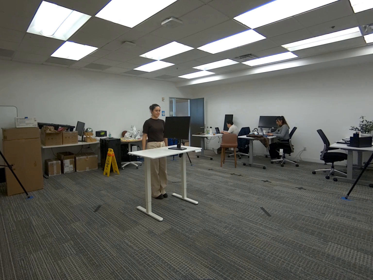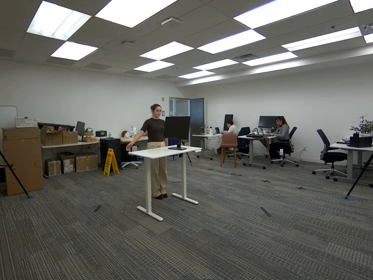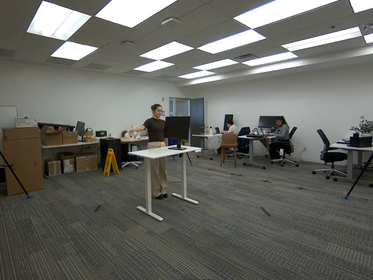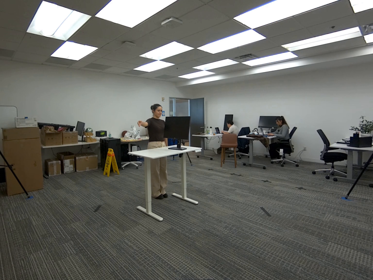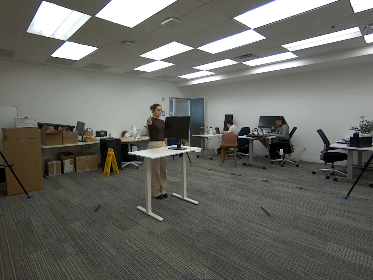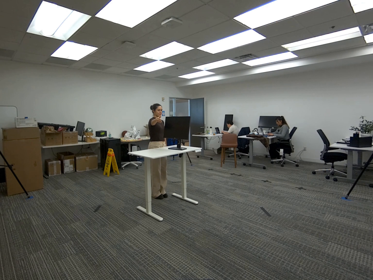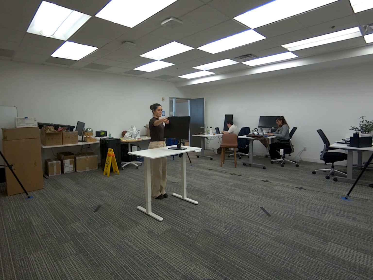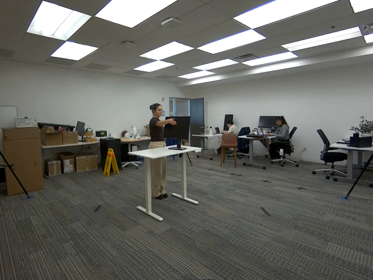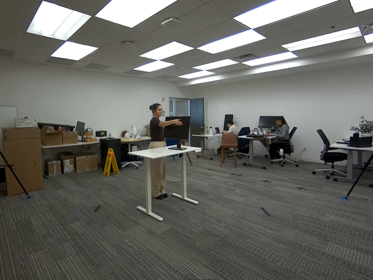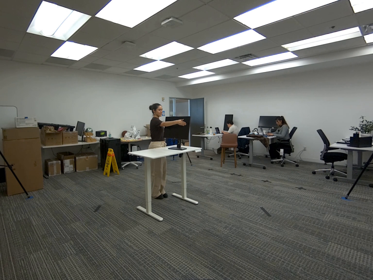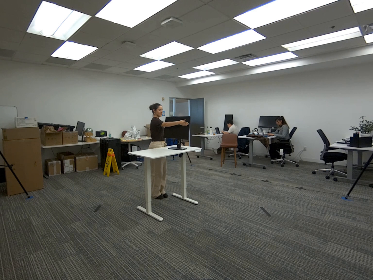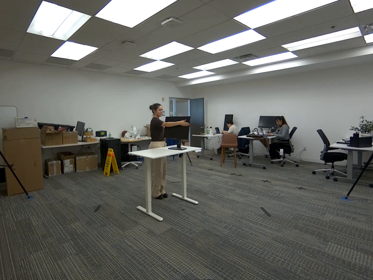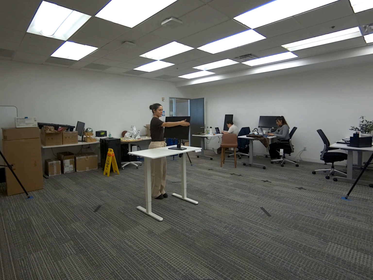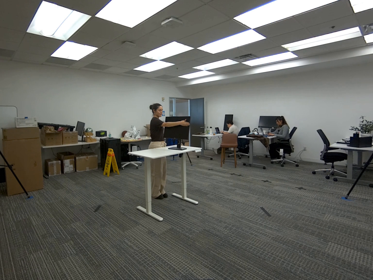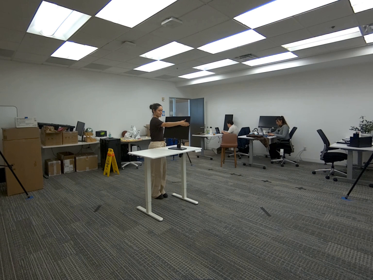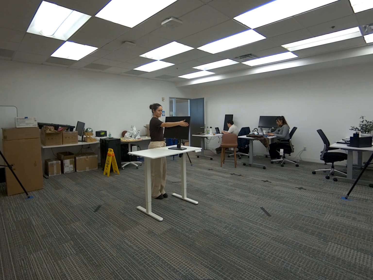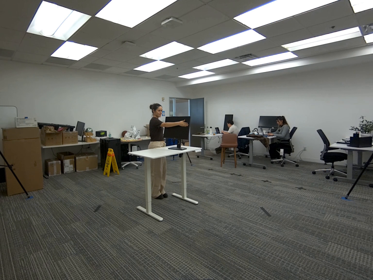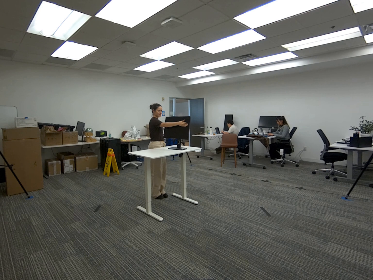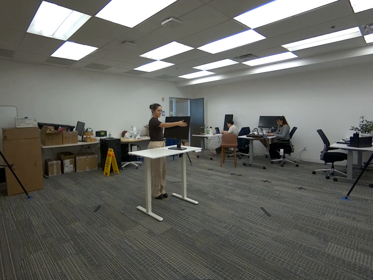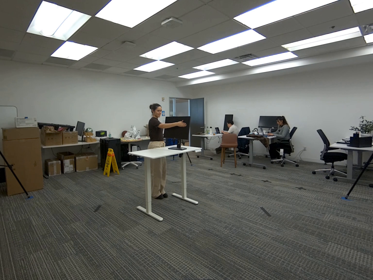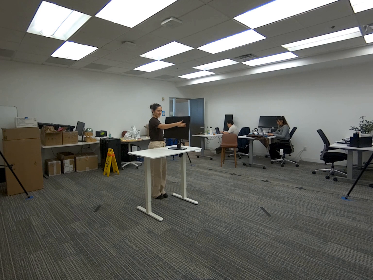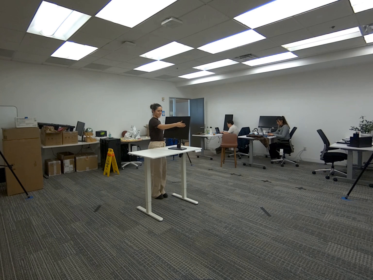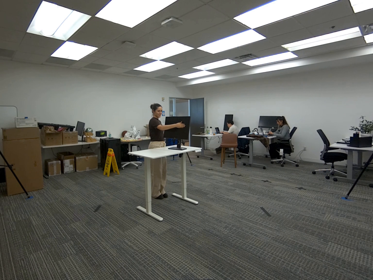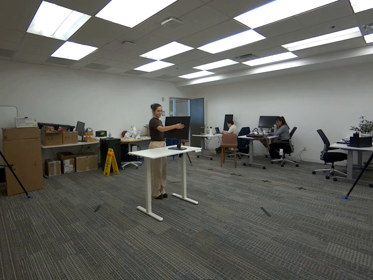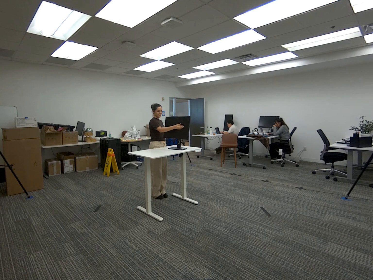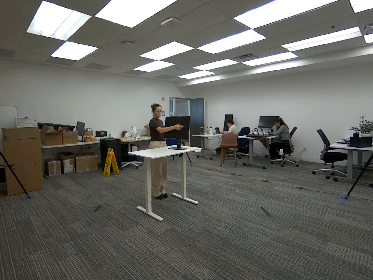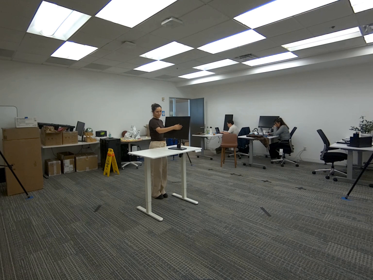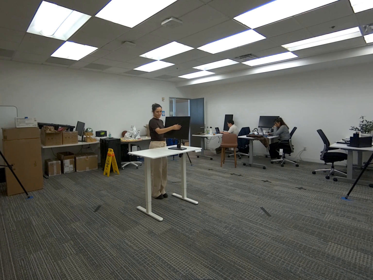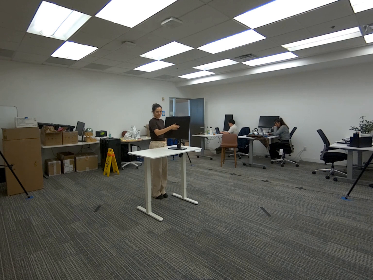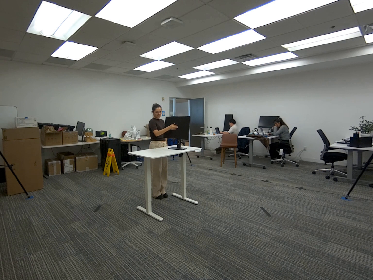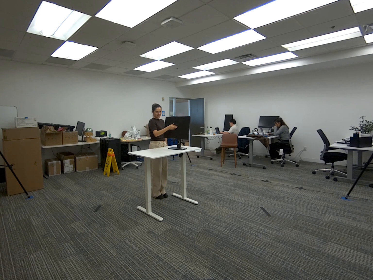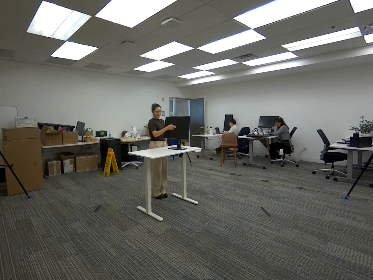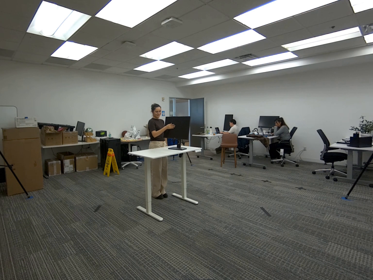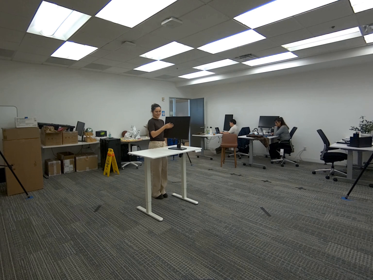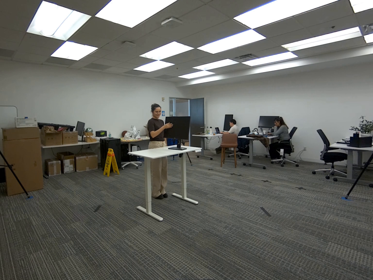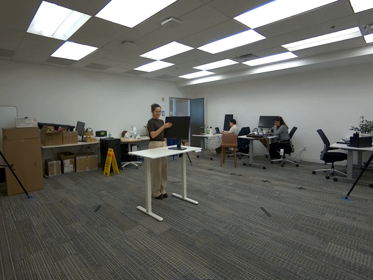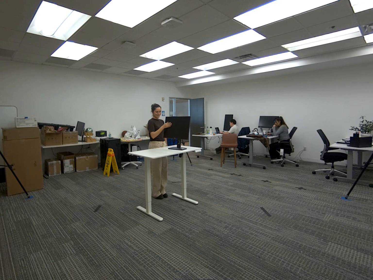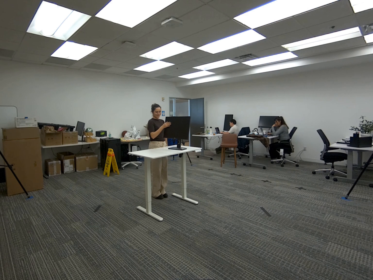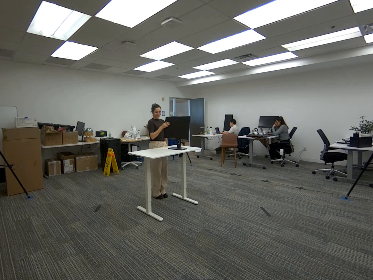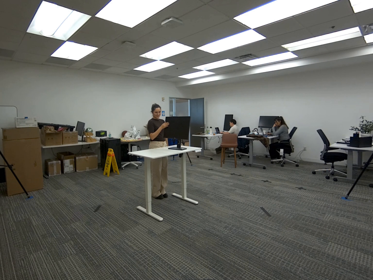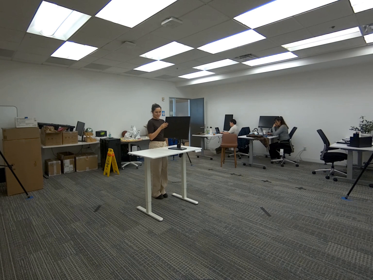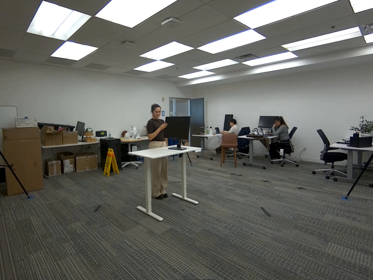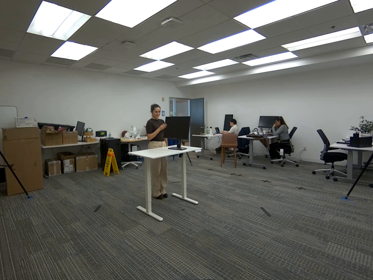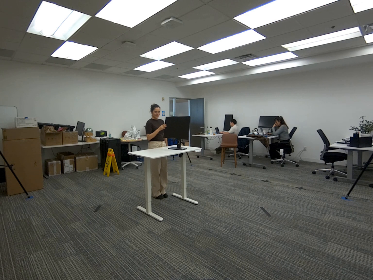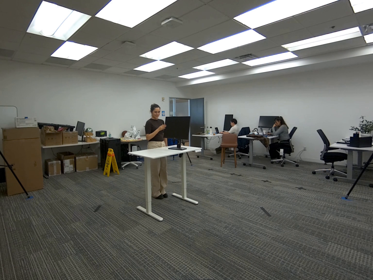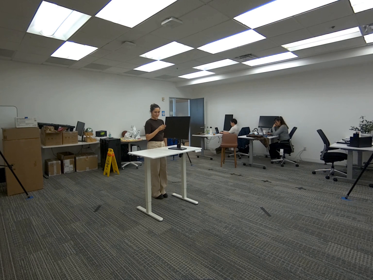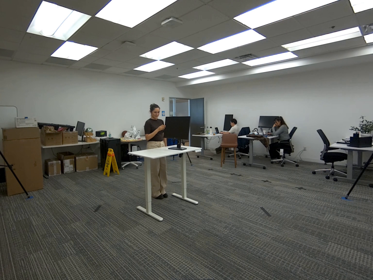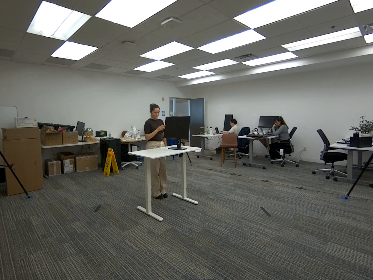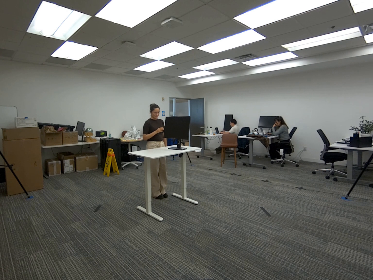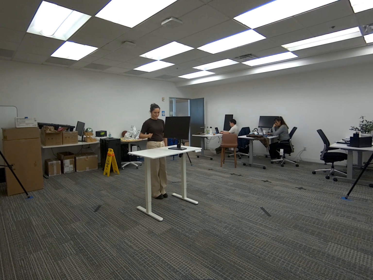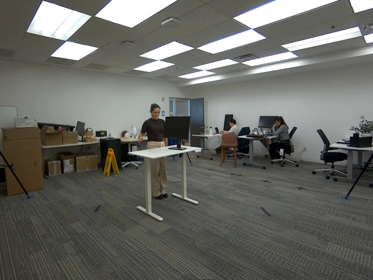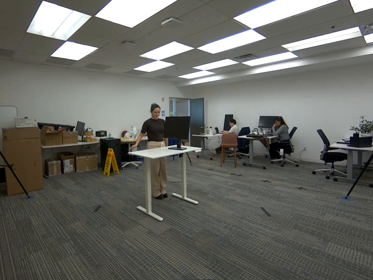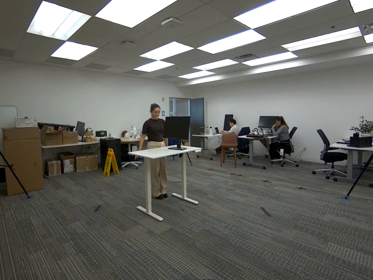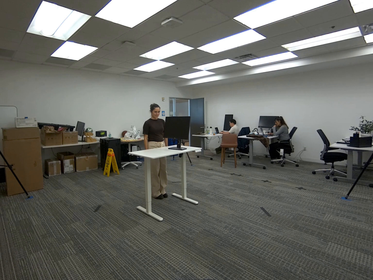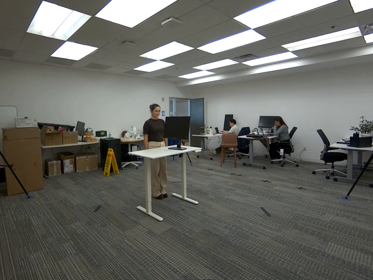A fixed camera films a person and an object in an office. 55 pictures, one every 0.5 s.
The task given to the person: Walk over to the monitor on the white desk and place your right hand on the monitor and run your hand across the screen.
